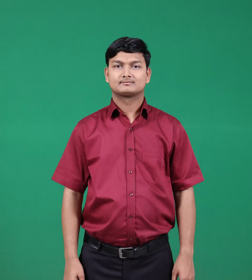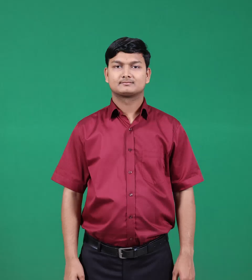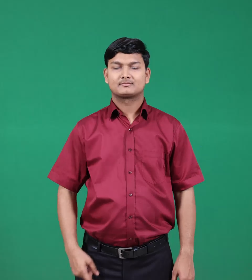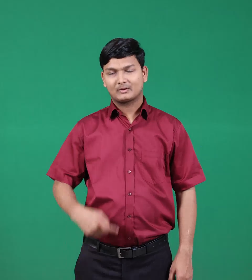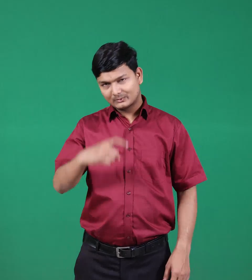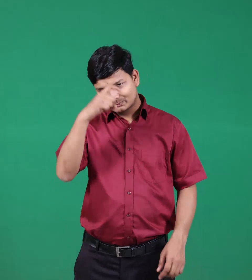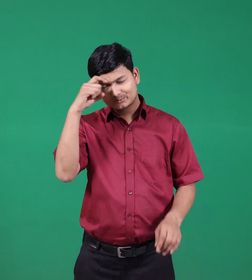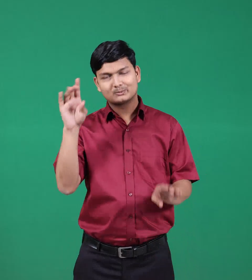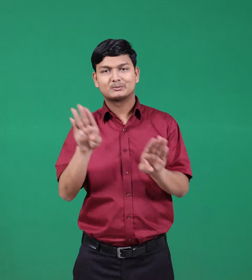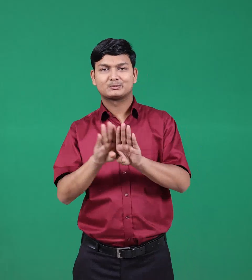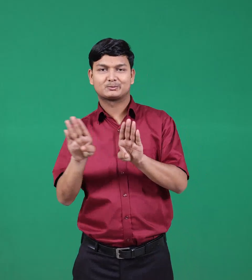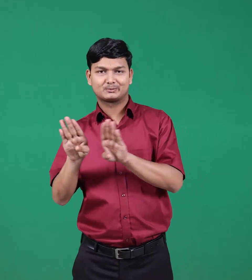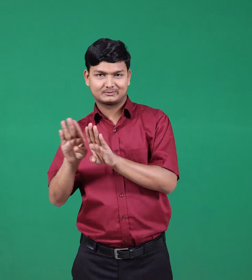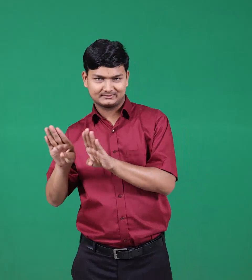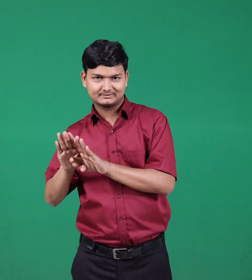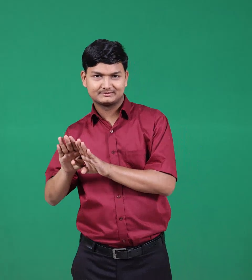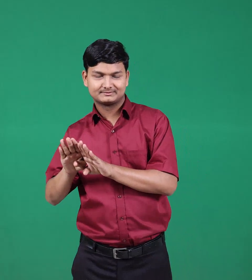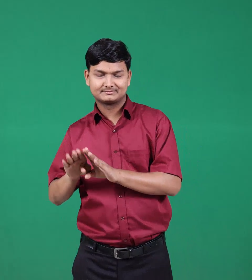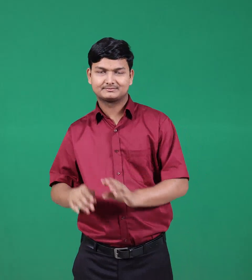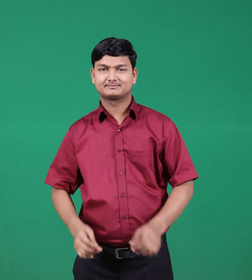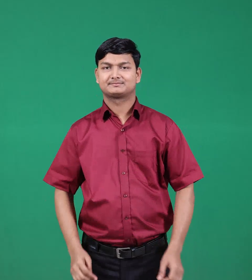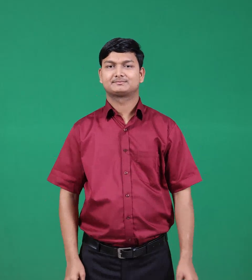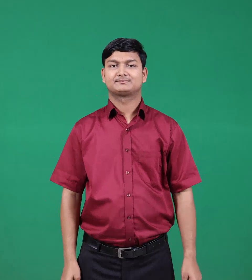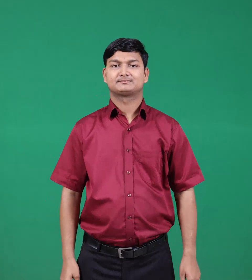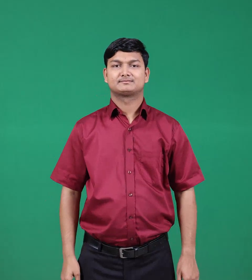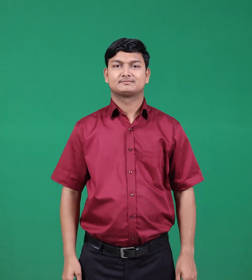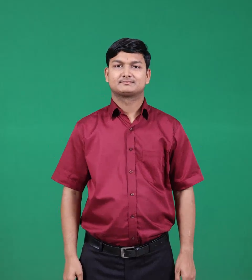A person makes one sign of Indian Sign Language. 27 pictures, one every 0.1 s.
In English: holidays
